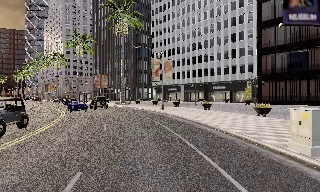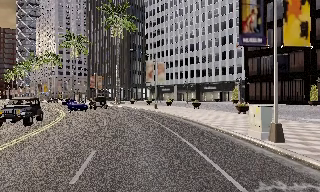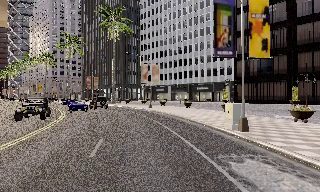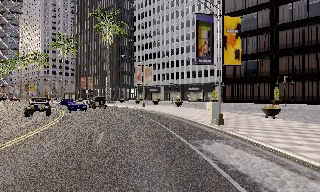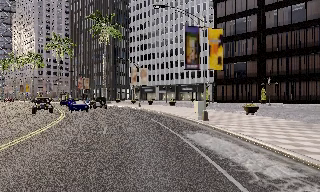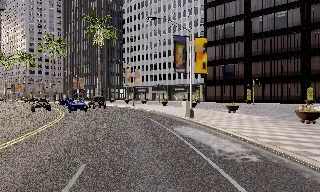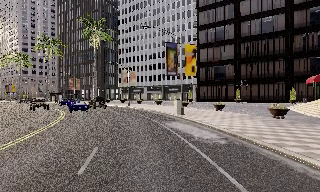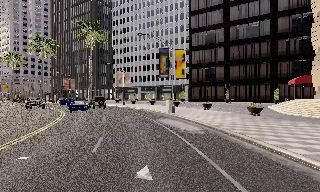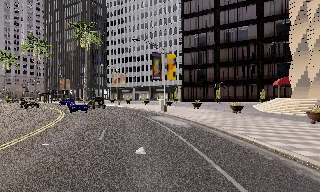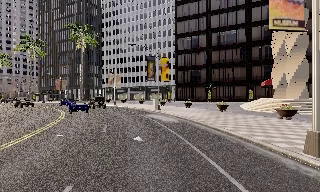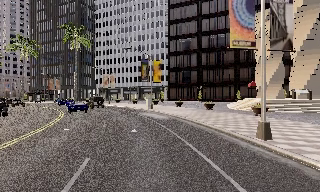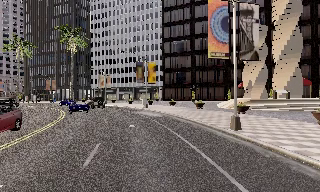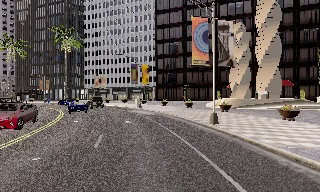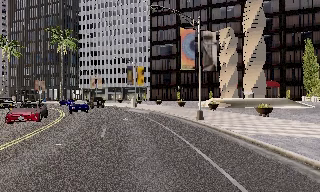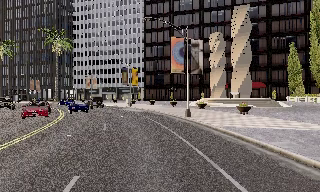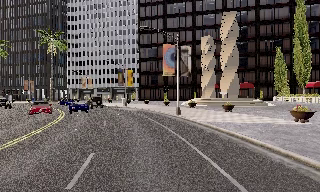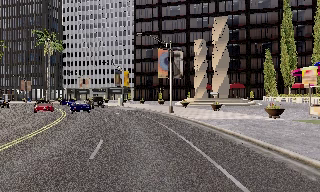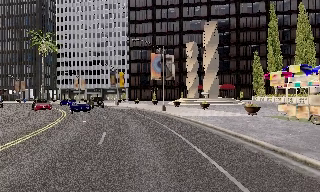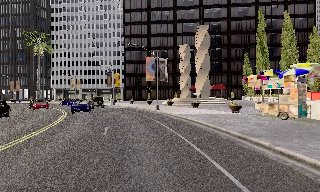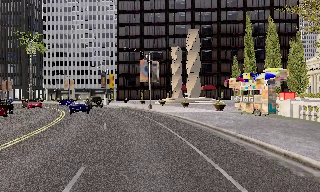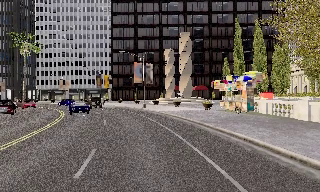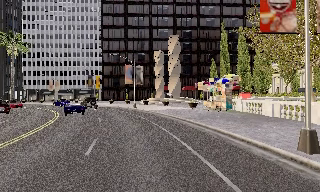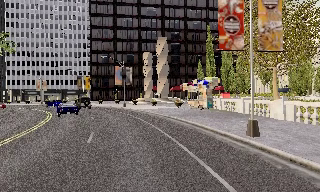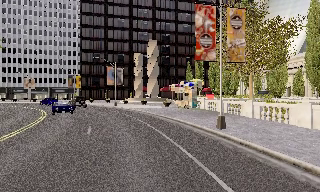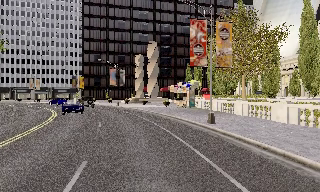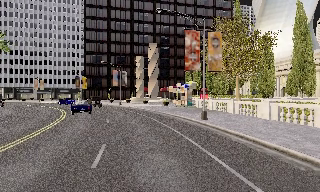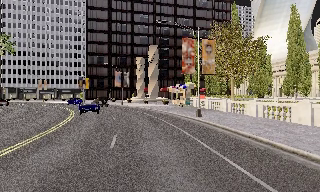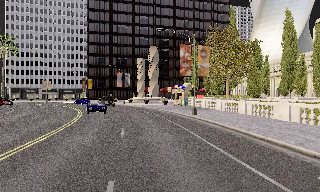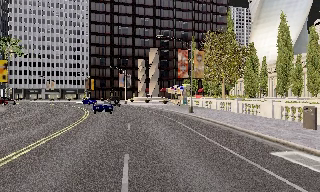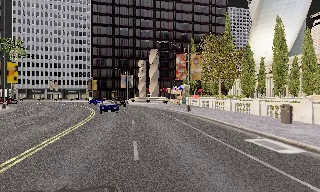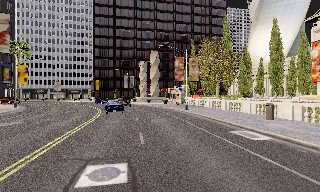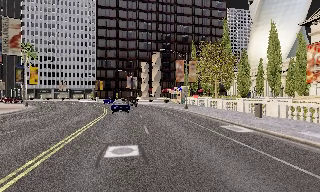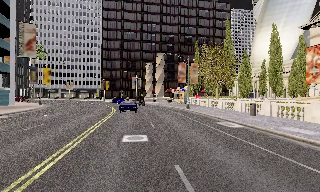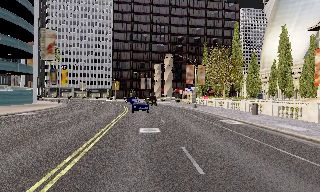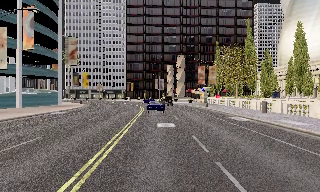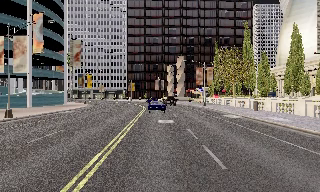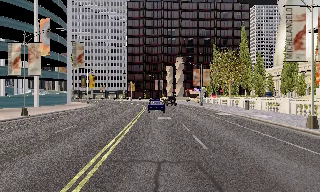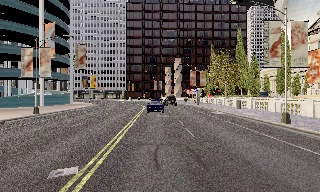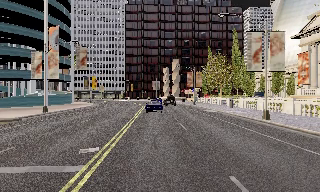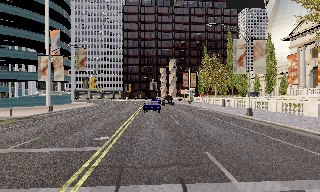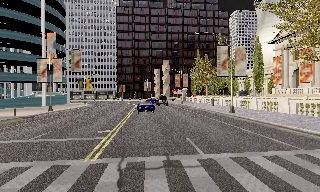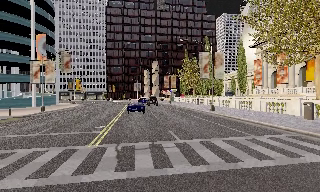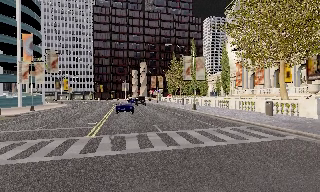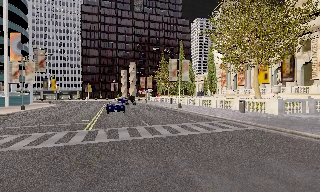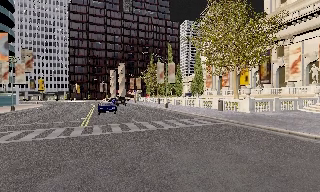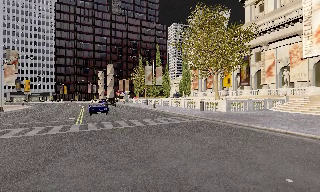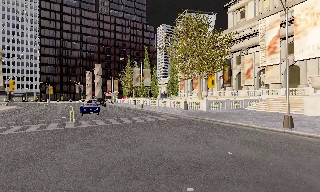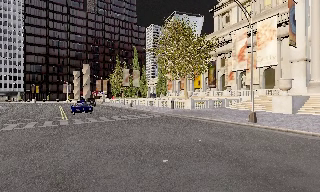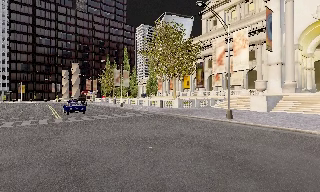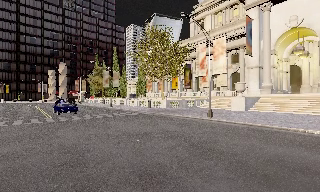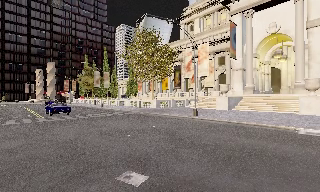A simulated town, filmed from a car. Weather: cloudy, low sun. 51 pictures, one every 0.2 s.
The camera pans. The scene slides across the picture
to the left.
The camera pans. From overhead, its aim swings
clockwise.
0.0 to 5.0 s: The camera swings to its right by about 50 degrees, and the scene slides to the left. It travels backward, about 40 m.
5.0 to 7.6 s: The camera travels backward, about 20 m, so what stands in front gets smaller.
7.6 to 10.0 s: The camera swings to its right by about 40 degrees, and the scene slides to the left. It travels backward, about 18 m.
The film runs backward here.
